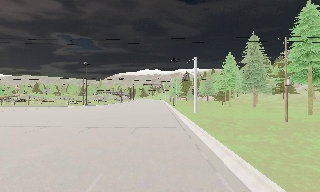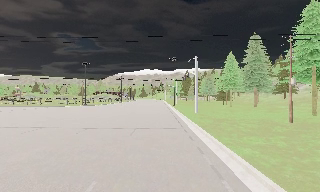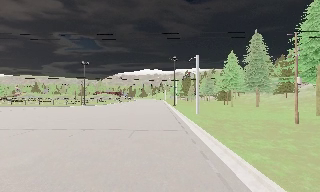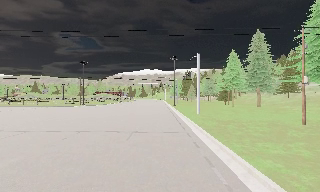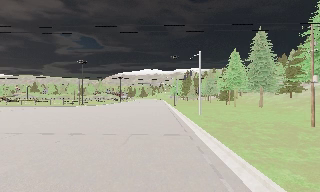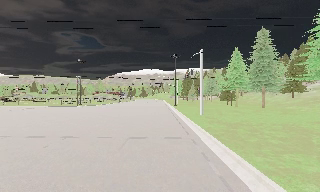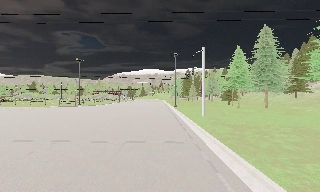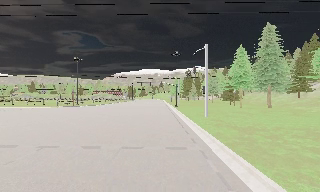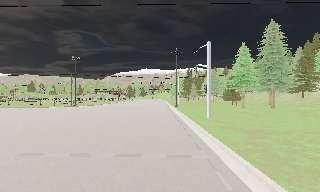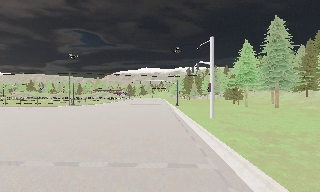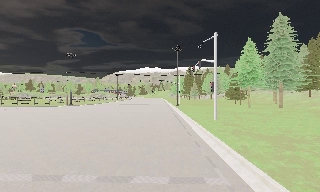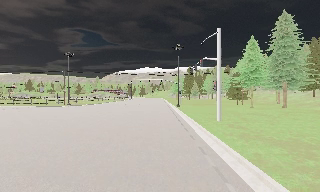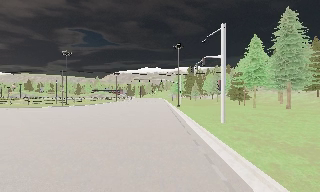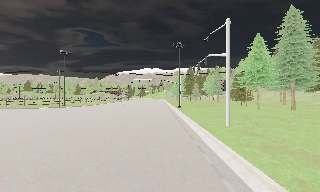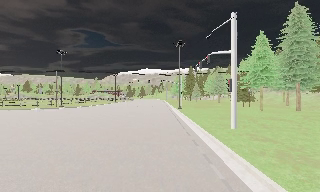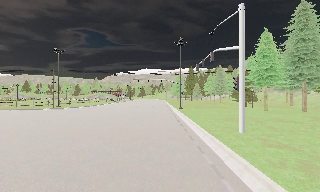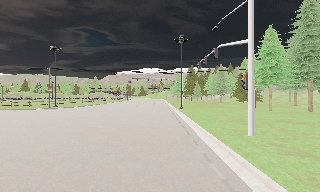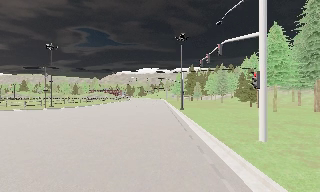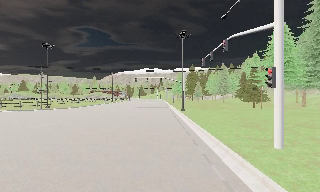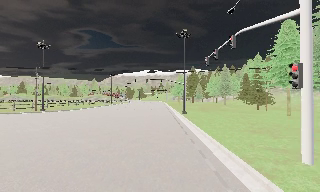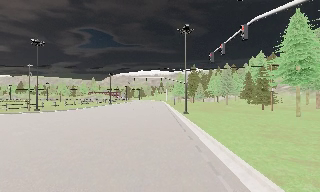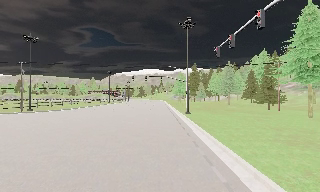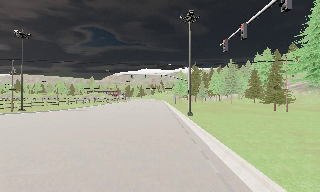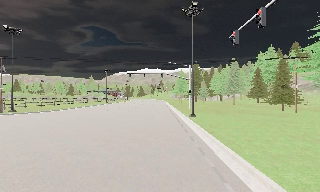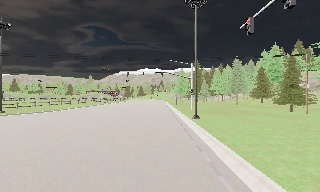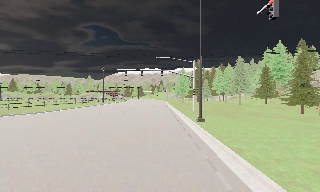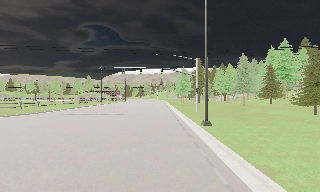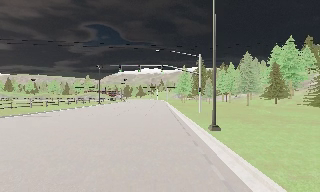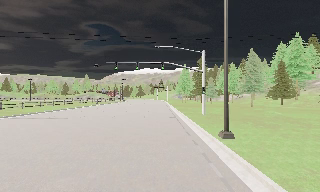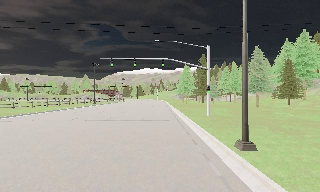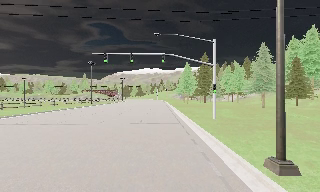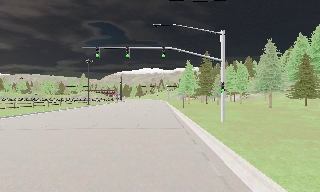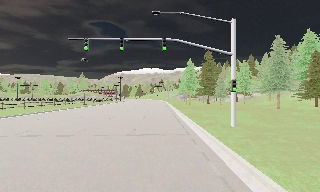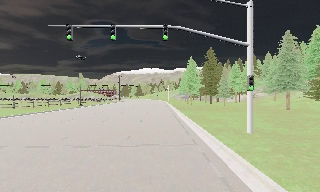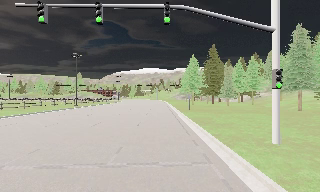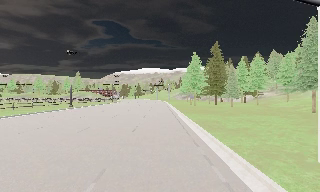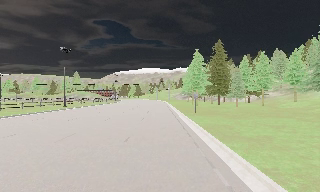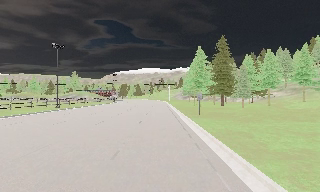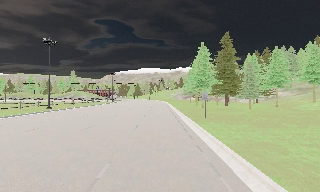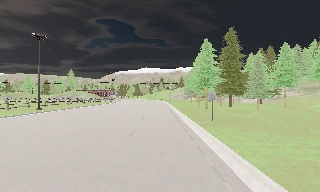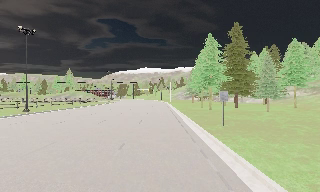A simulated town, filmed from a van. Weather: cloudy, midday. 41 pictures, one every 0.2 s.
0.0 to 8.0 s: The camera travels forward, about 55 m, so what stands in front looms larger. It gains speed.
The film runs forward here.
